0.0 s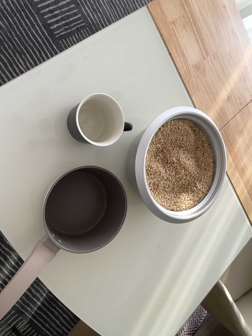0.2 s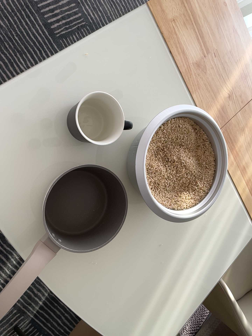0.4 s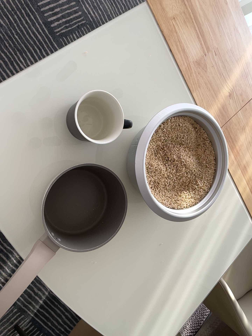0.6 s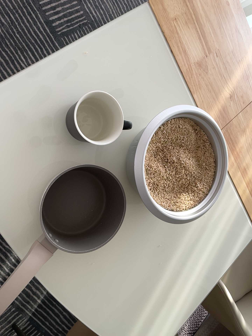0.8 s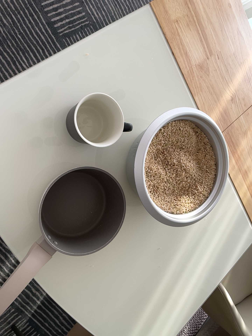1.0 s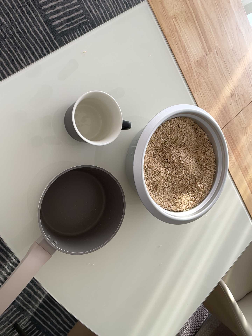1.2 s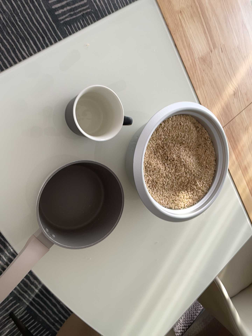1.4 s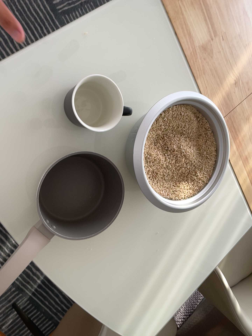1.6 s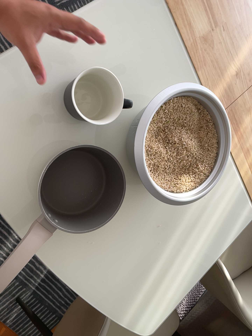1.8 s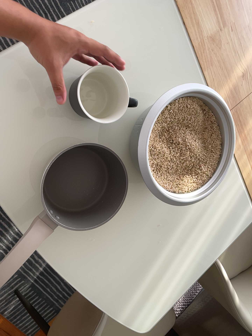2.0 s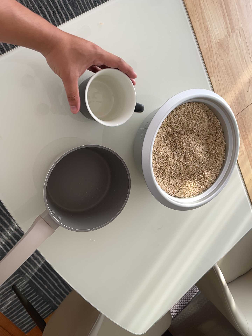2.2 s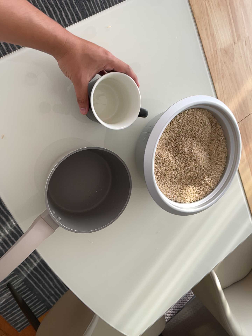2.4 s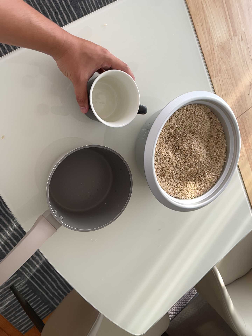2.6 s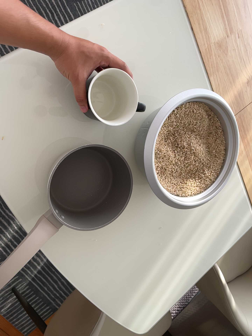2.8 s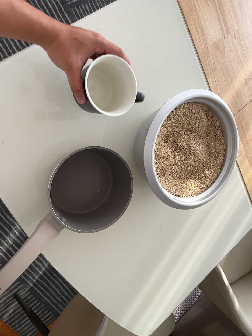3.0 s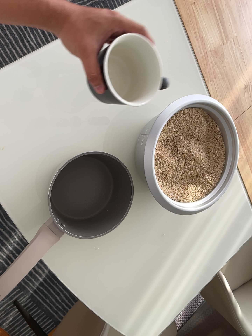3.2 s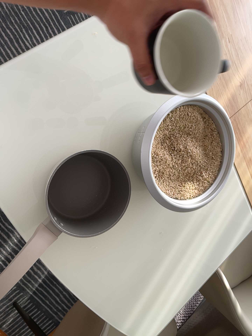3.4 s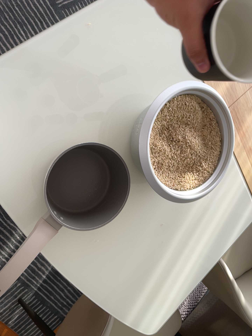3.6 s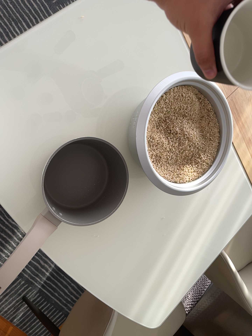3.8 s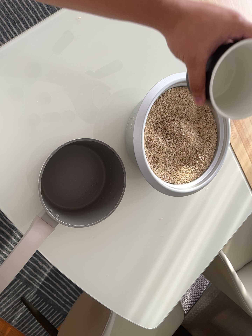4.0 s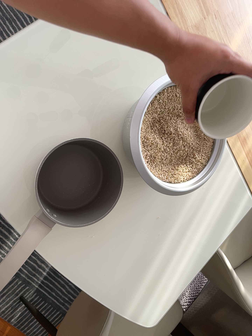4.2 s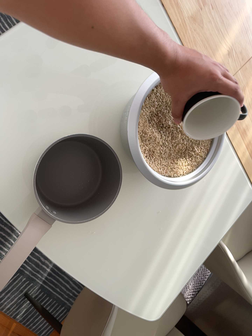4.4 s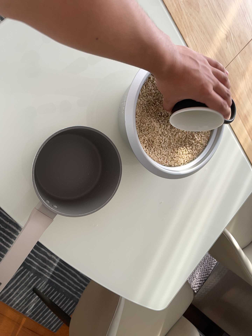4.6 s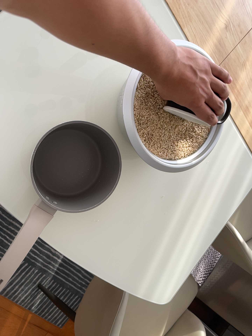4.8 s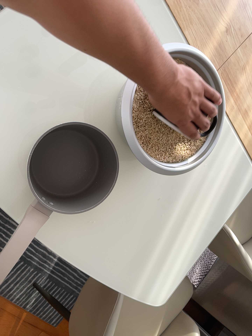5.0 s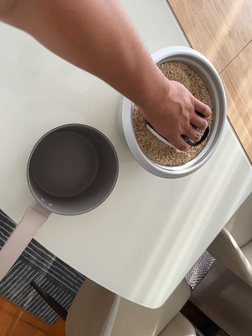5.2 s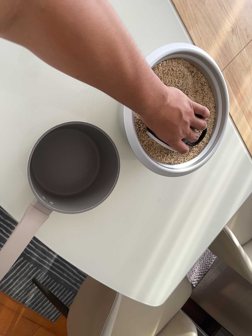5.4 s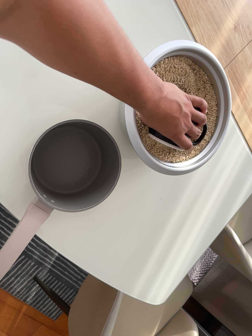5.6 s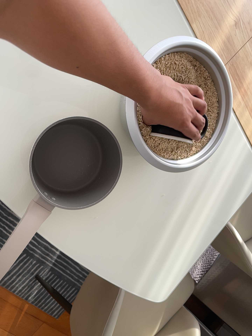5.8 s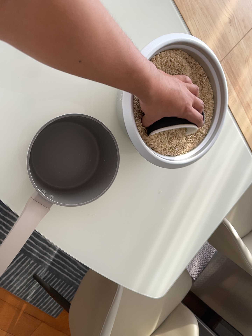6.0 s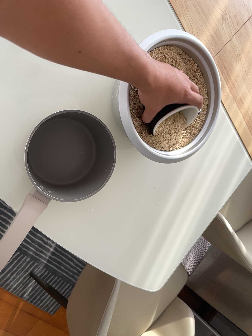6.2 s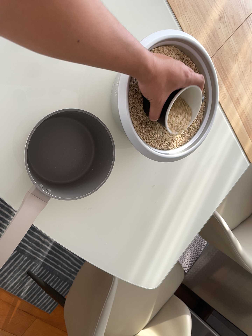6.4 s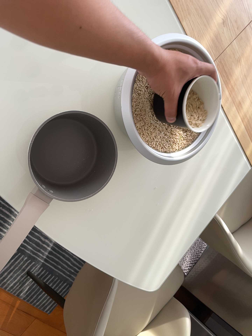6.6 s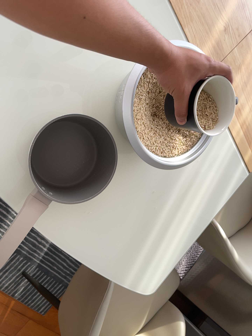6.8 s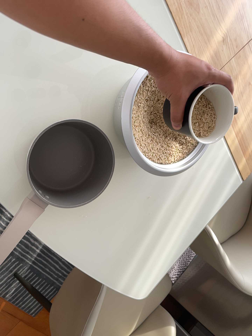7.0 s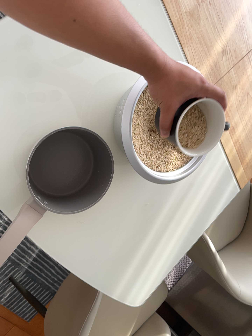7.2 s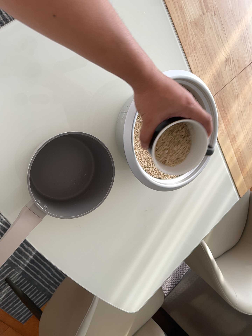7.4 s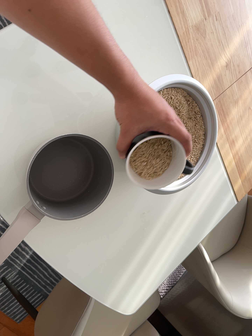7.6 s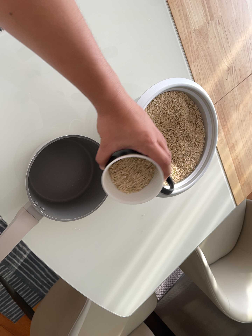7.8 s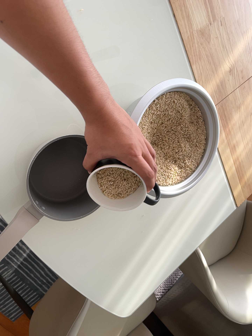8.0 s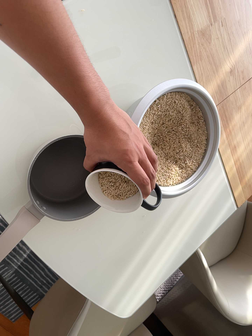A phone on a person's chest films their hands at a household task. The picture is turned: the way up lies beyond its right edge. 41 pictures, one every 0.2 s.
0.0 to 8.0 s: The camera's aim tips toward the bottom of its view by about 10 degrees, and the scene shifts upward.
The film runs forward here.
